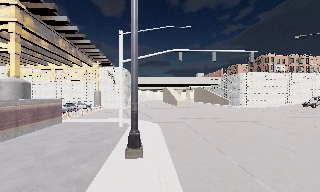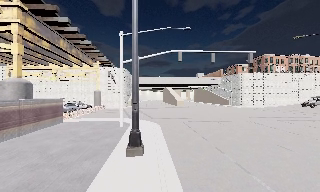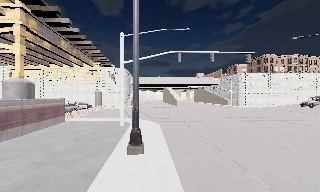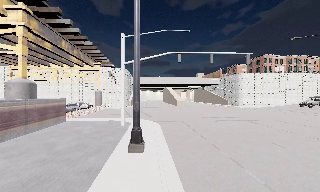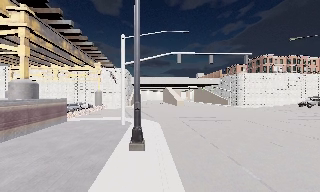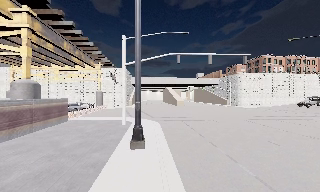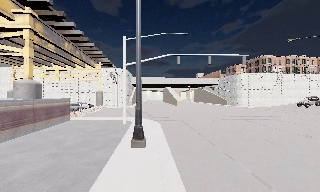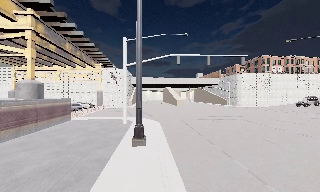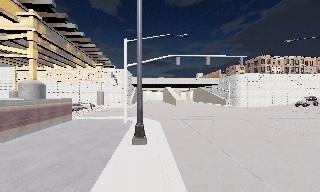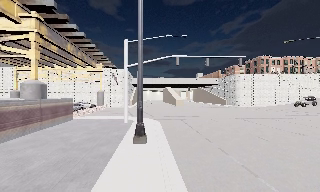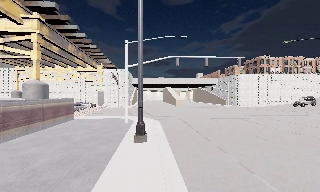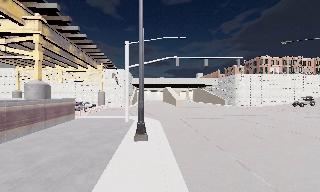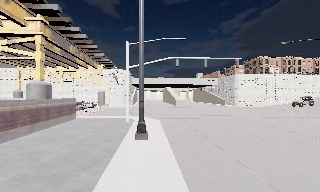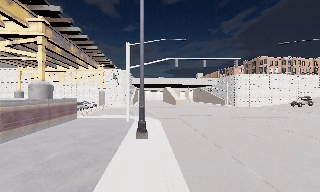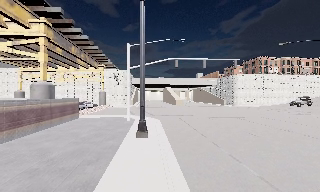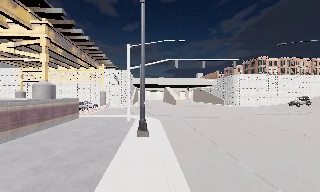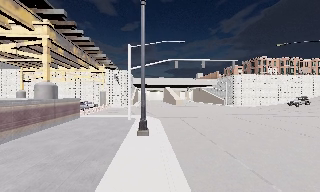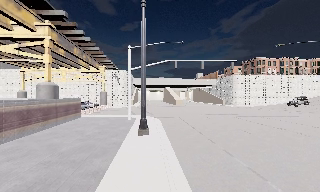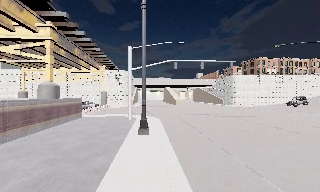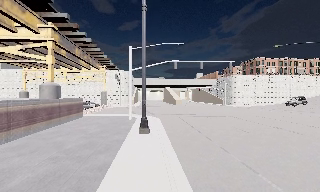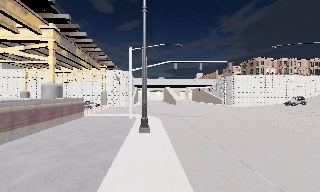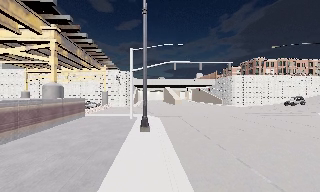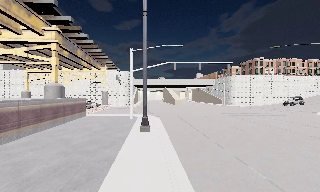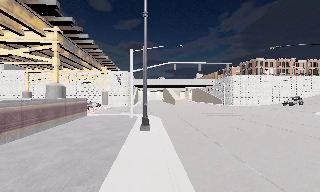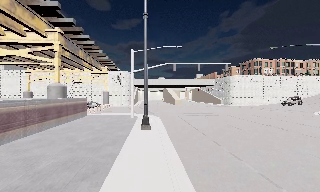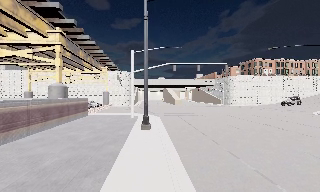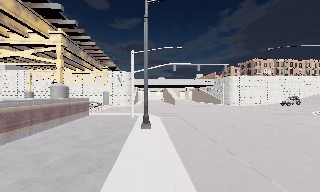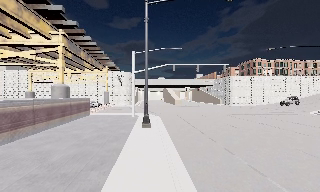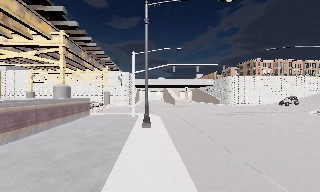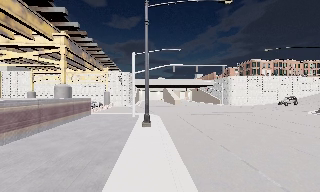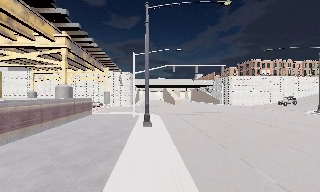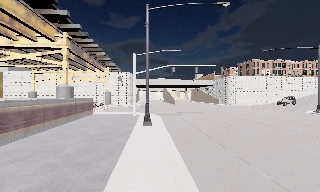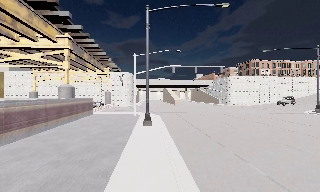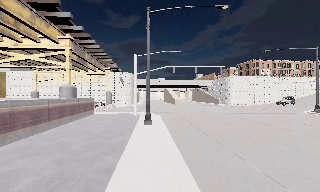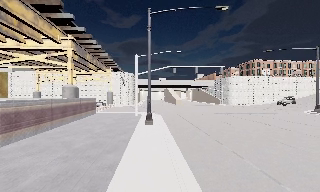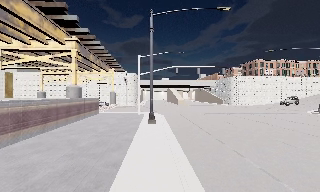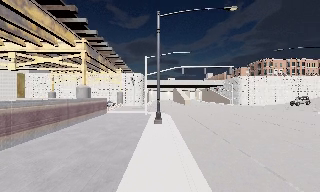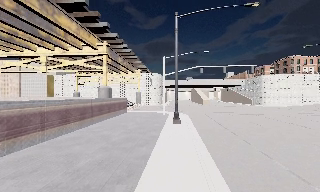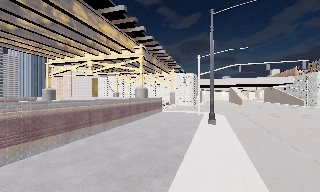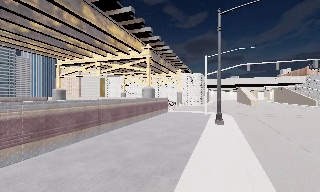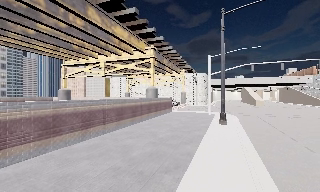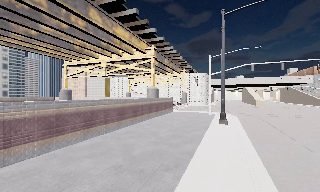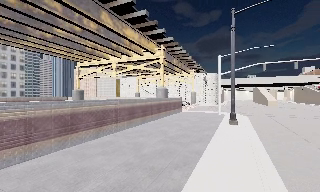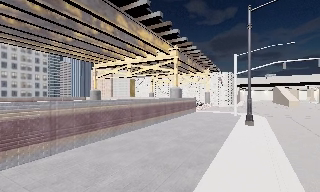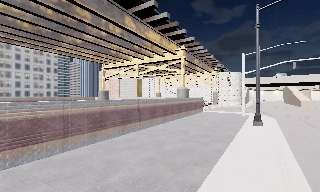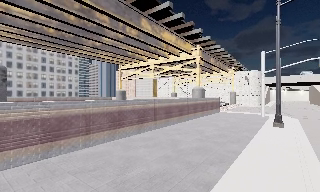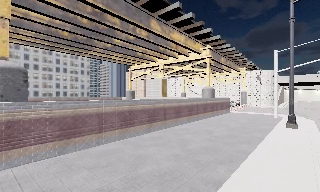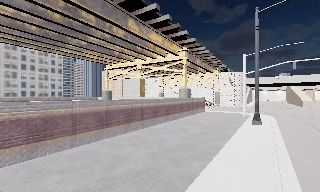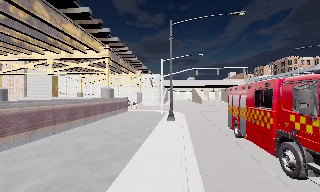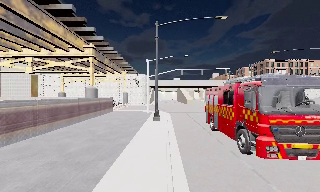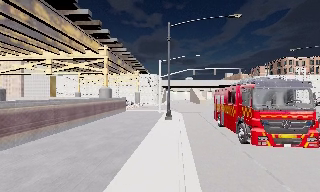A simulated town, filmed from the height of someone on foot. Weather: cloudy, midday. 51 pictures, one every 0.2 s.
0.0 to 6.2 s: The camera travels backward, about 7 m, so what stands in front gets smaller.
6.2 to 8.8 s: The camera swings to its left by about 35 degrees, and the scene slides to the right. It travels backward, about 2.5 m.
8.8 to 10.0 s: The camera pans to its right, which is clockwise from overhead, by about 25 degrees. It travels backward, about 1 m, so what stands in front gets smaller.
The film runs backward here.
